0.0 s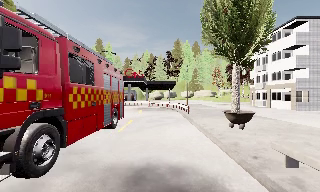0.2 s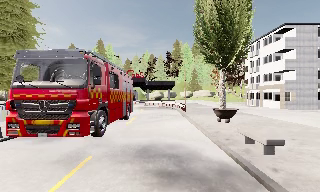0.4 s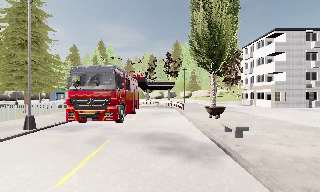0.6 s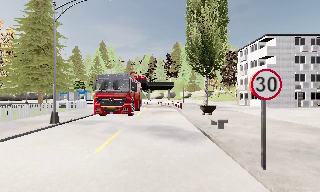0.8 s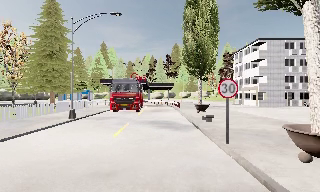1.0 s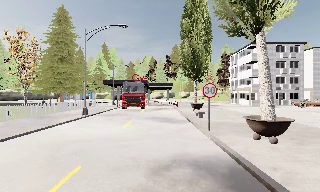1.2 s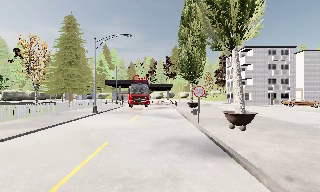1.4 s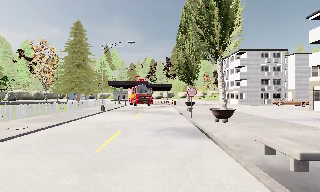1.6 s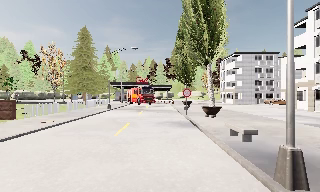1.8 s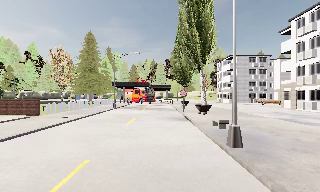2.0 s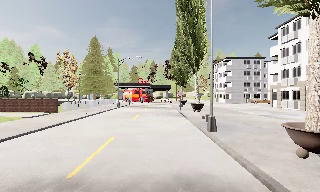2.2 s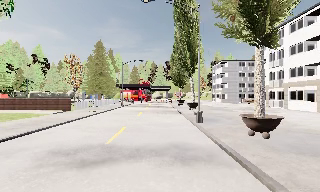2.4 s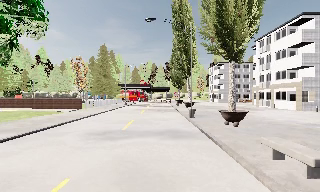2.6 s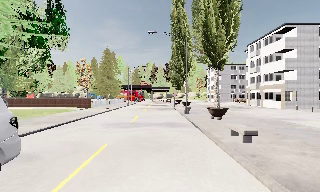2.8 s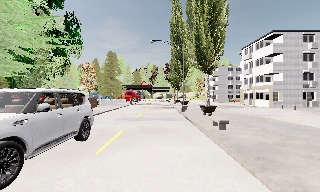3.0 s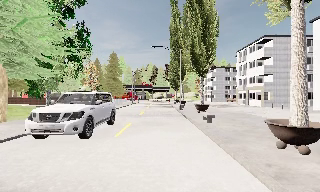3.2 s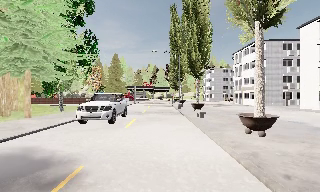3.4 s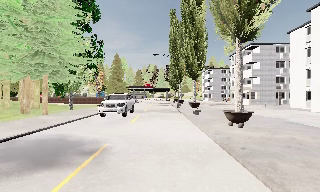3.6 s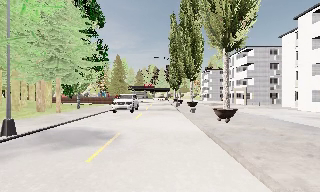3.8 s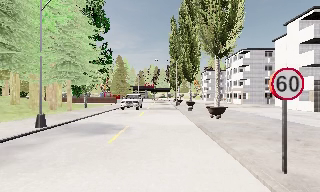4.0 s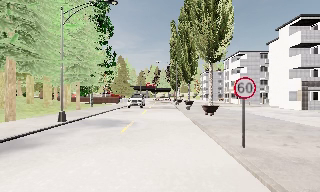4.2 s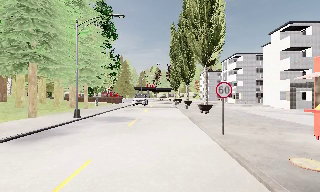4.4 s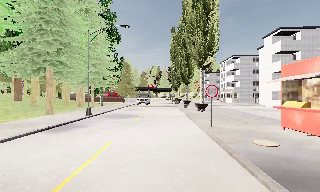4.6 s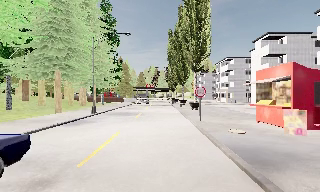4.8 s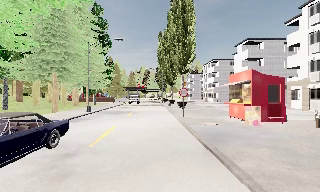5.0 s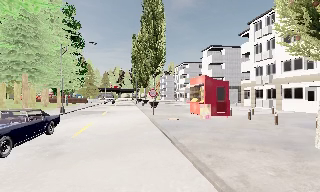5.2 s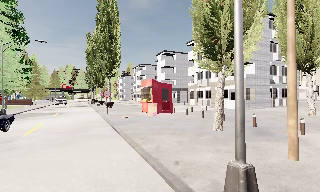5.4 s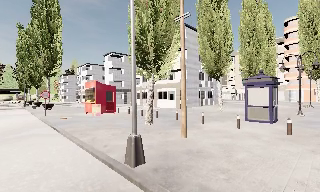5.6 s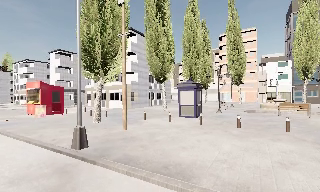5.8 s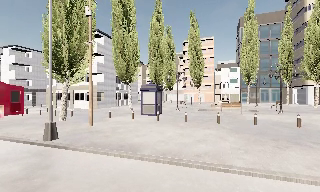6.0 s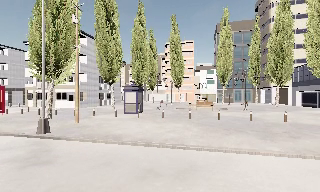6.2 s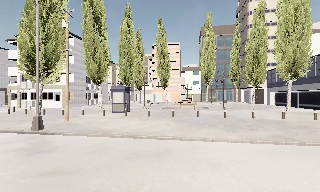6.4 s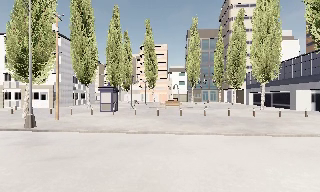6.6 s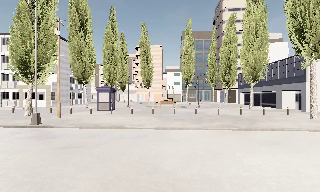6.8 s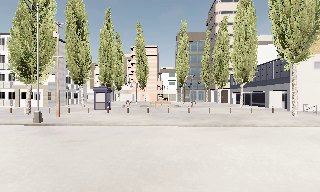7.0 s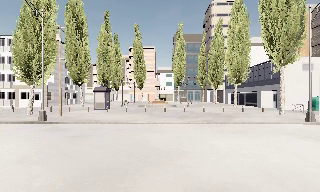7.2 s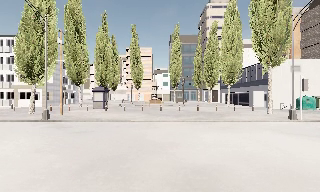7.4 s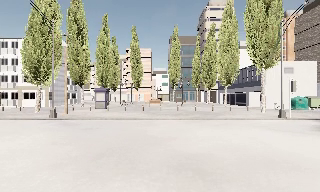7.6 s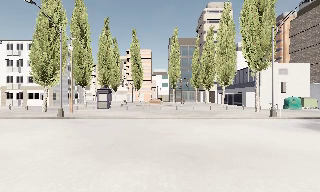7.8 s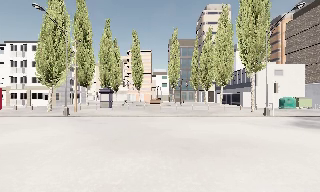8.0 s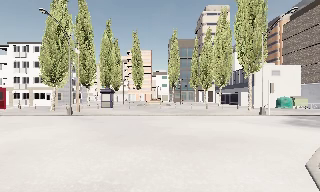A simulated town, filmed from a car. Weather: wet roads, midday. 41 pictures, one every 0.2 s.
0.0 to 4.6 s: The camera travels backward, about 45 m, so what stands in front gets smaller.
4.6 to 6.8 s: The scene slides to the left, as the camera pans about 90 degrees to its right. It travels backward, about 16 m. It loses speed.
6.8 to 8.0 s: The camera travels backward, about 5 m, so what stands in front gets smaller.
The film runs backward here.
